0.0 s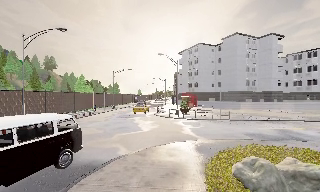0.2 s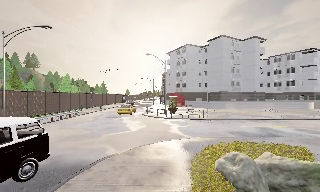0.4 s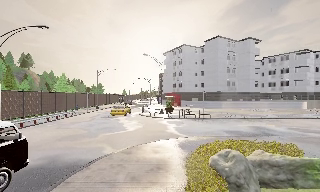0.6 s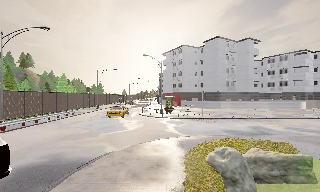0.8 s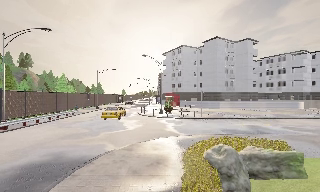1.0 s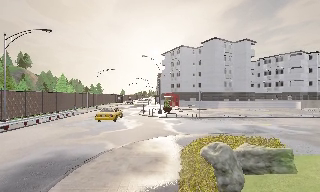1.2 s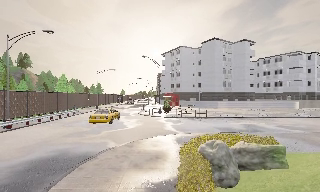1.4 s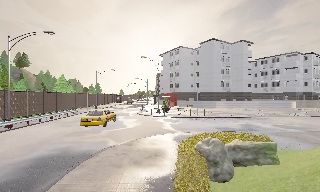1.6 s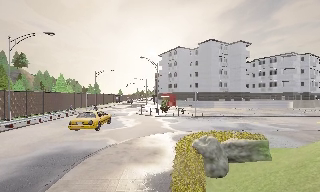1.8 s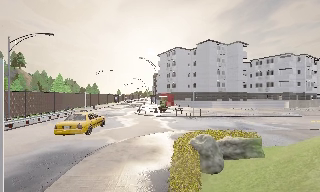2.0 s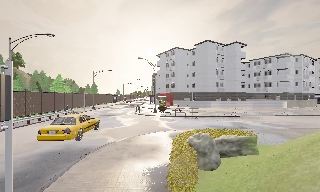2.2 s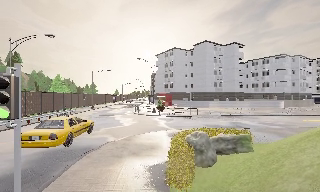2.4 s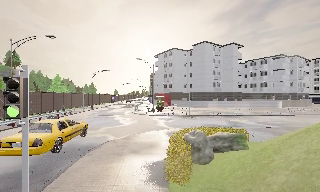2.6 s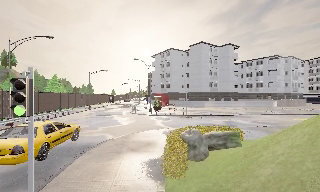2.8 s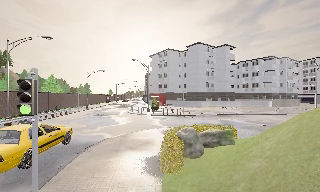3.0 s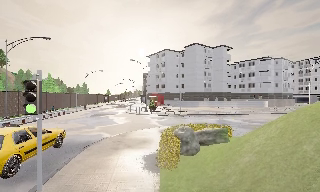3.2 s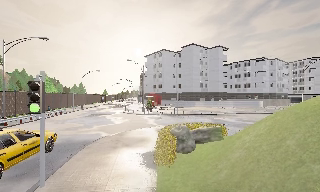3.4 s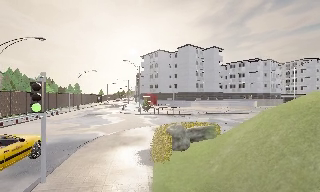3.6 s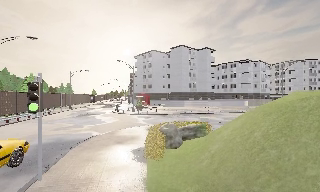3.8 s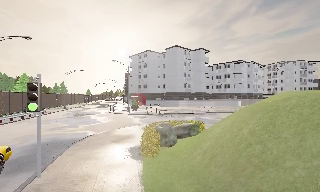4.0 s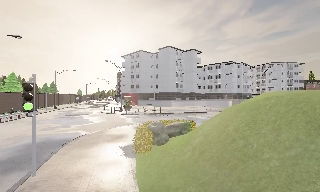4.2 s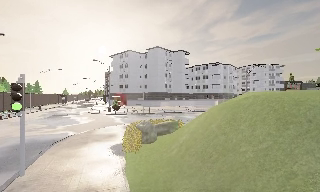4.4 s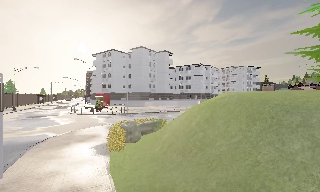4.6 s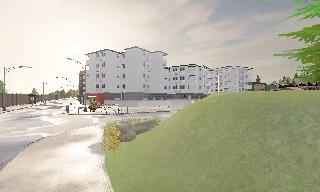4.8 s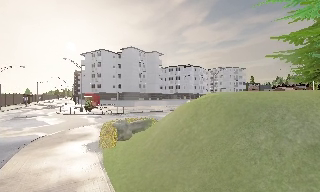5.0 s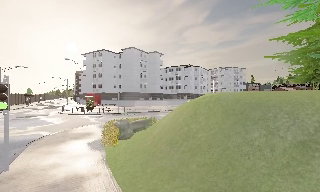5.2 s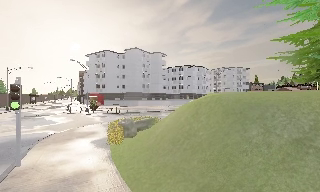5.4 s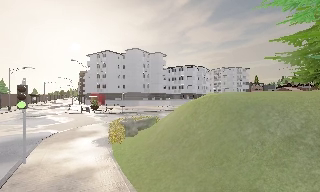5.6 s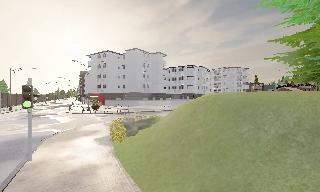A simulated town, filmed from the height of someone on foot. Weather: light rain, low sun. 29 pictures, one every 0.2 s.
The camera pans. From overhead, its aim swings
clockwise.
The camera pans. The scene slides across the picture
to the left.
0.0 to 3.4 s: The scene slides to the left, as the camera pans about 15 degrees to its right. It travels backward, about 4 m, so what stands in front gets smaller.
3.4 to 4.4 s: The camera swings to its right by about 15 degrees, and the scene slides to the left. It travels backward, about 1.5 m, so what stands in front gets smaller.
4.4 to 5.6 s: The camera travels backward, about 1.5 m, so what stands in front gets smaller.
The film runs backward here.
